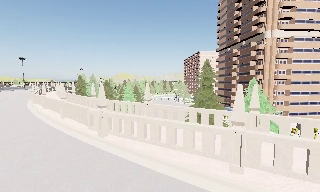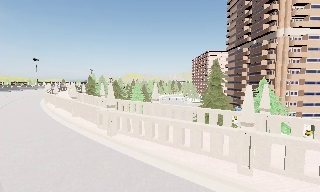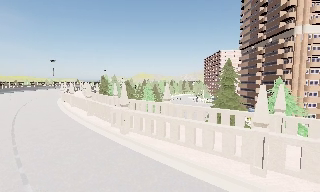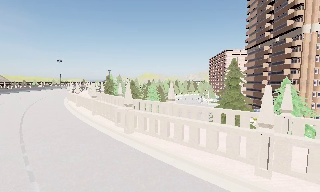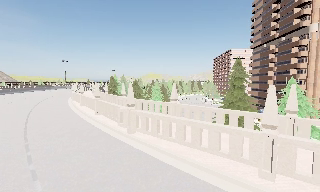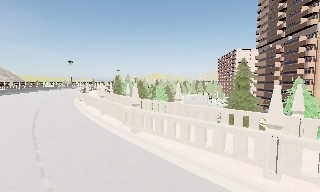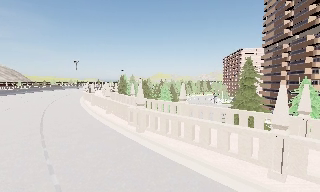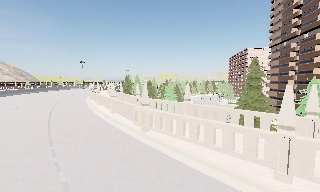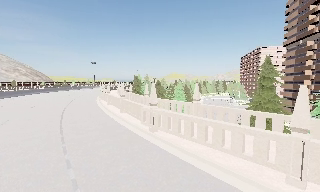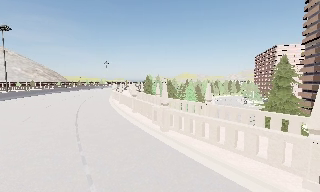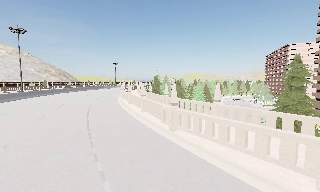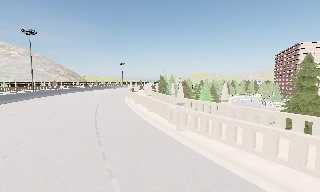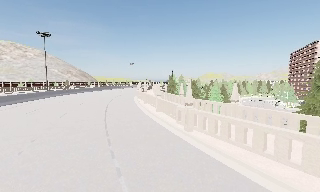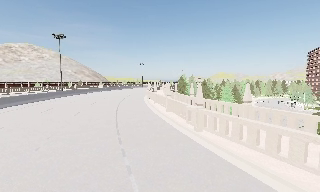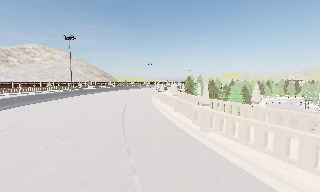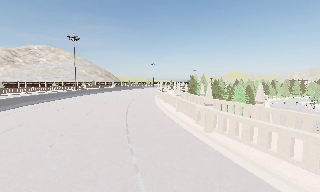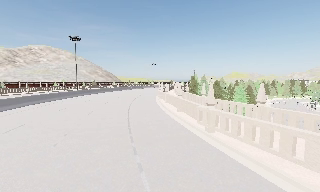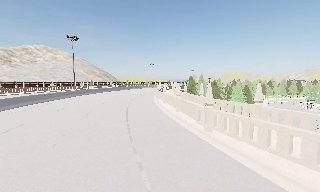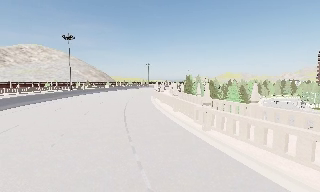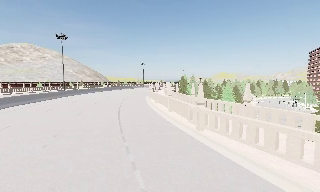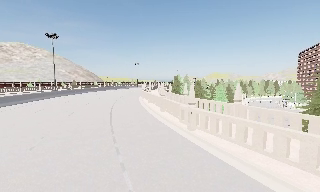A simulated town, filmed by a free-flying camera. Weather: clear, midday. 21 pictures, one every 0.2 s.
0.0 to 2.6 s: The camera pans to its left, which is counterclockwise from overhead, by about 35 degrees. It travels backward, about 0.5 m.
2.6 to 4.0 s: The camera shifts only a little, or ends up much as it began.
The film runs backward here.
